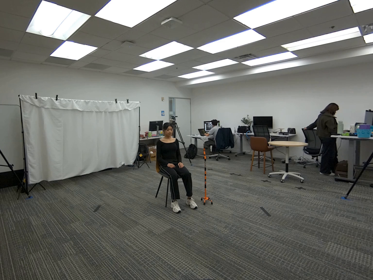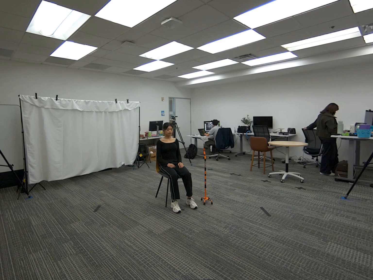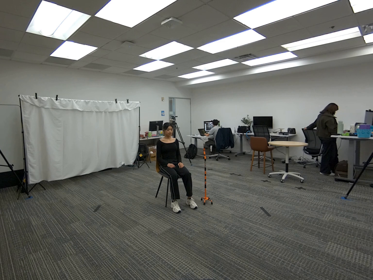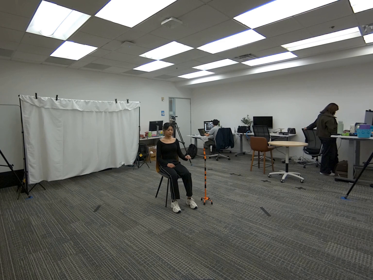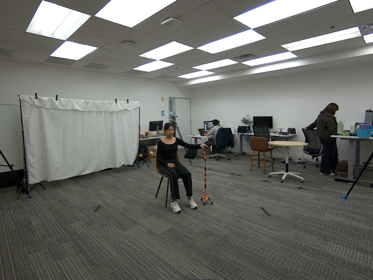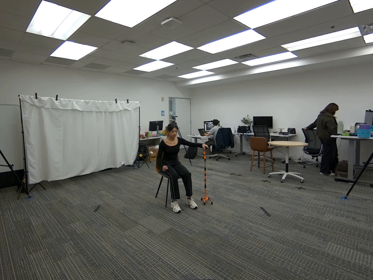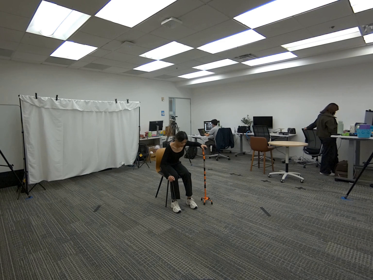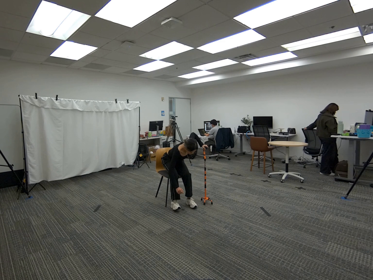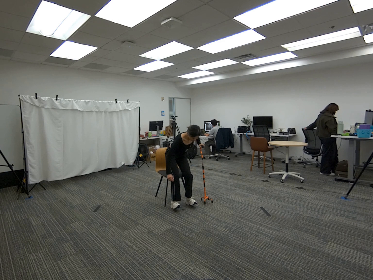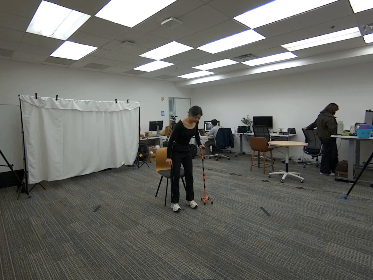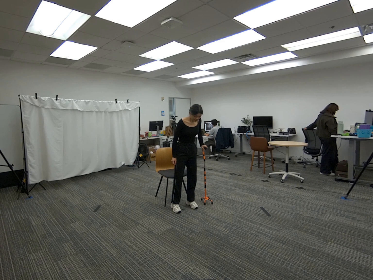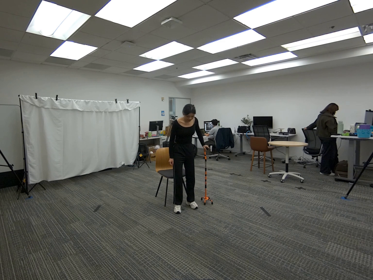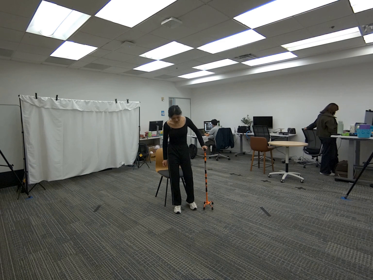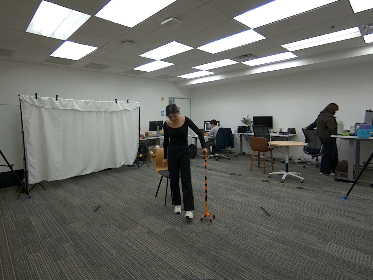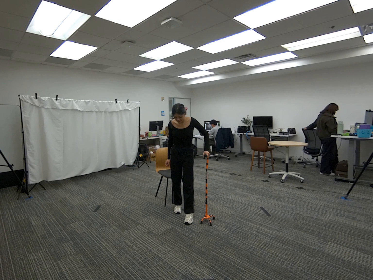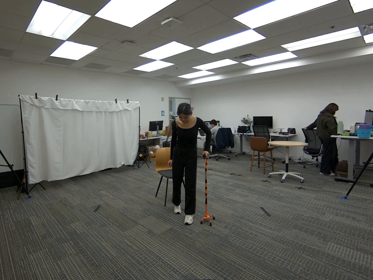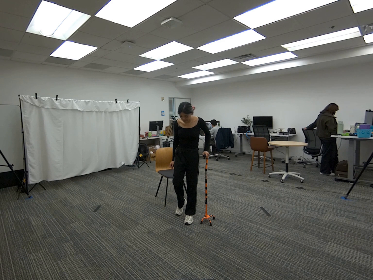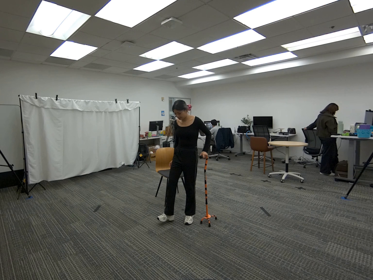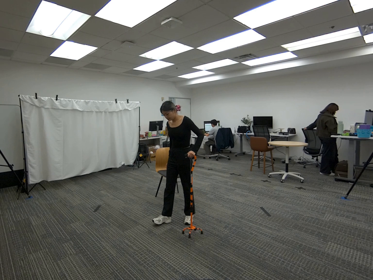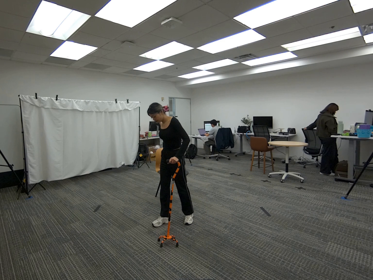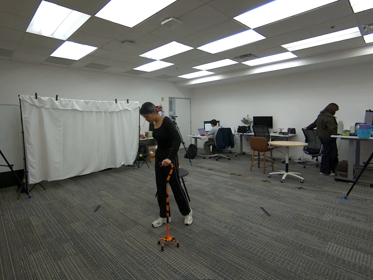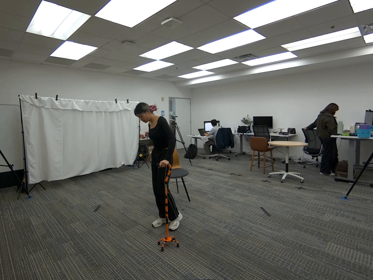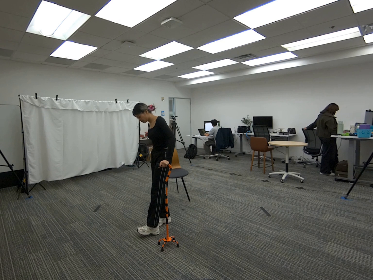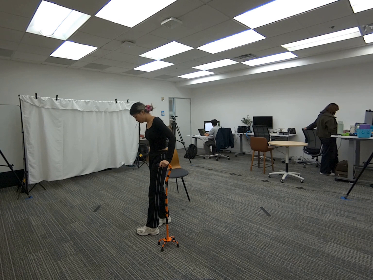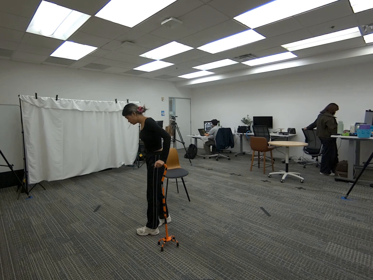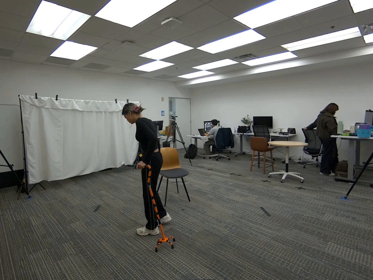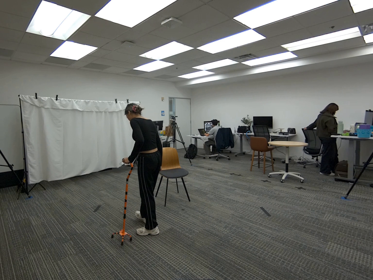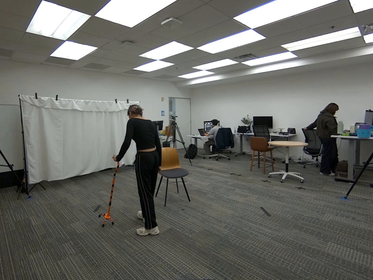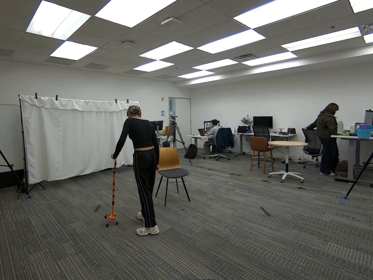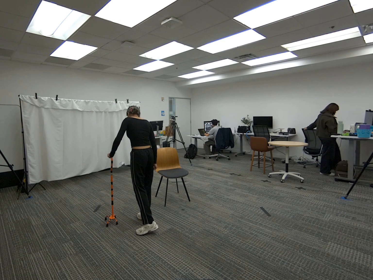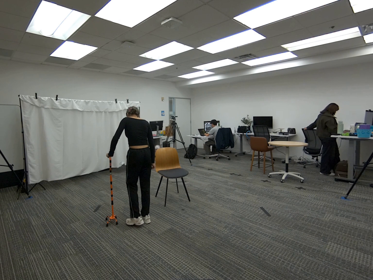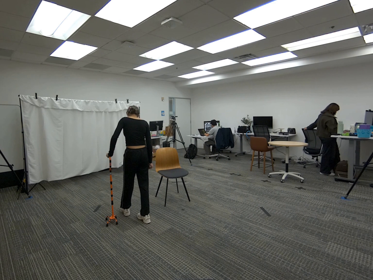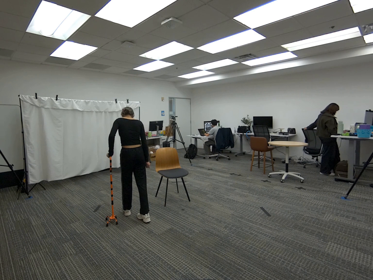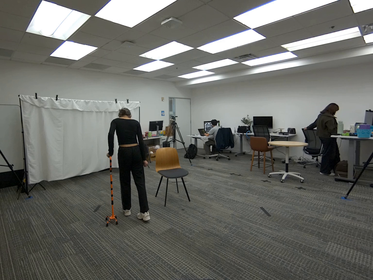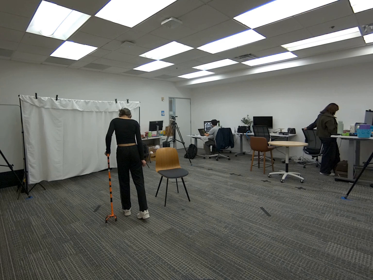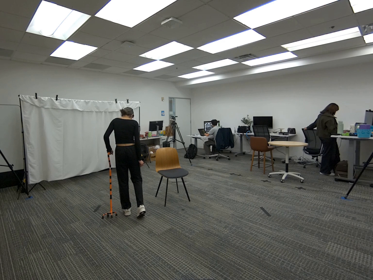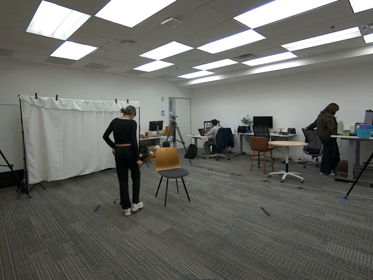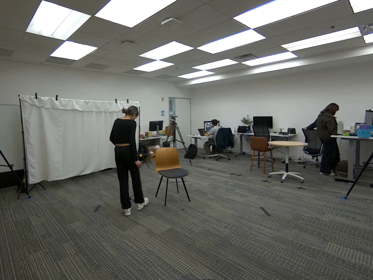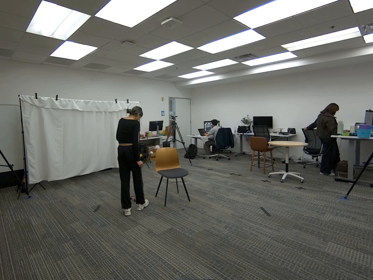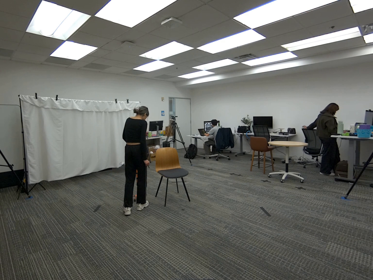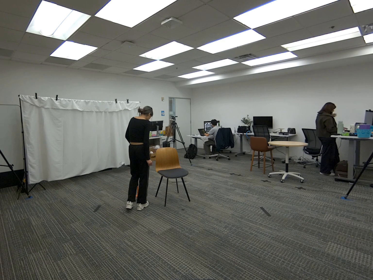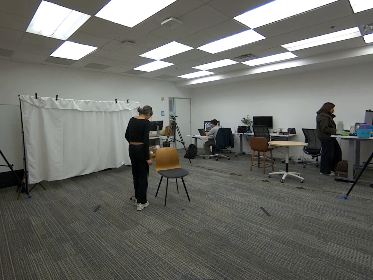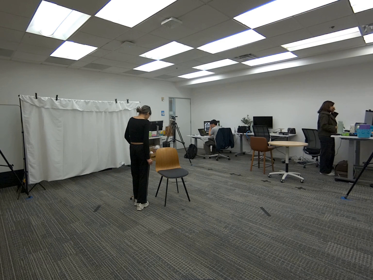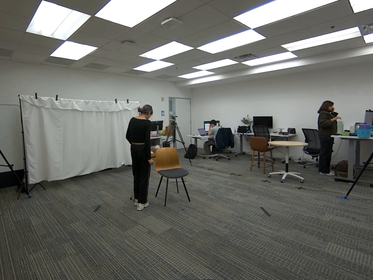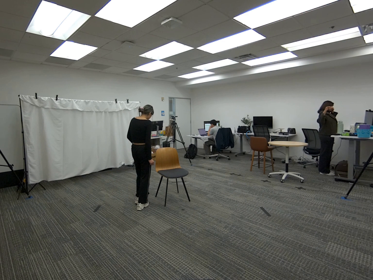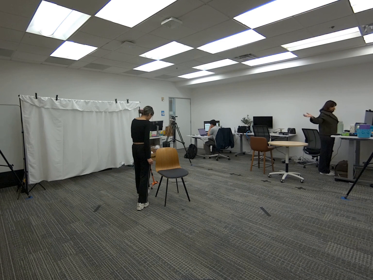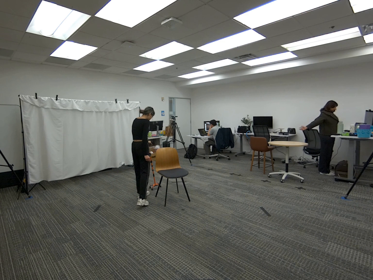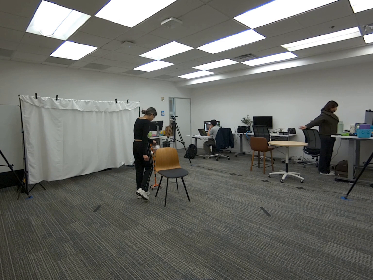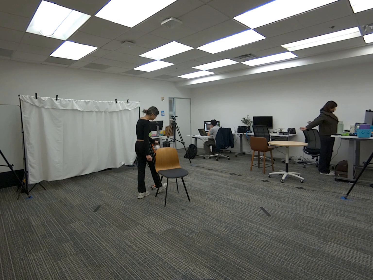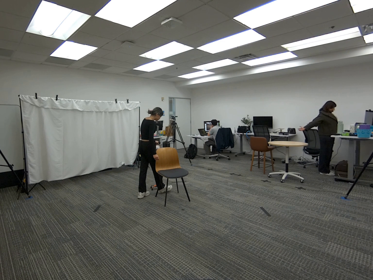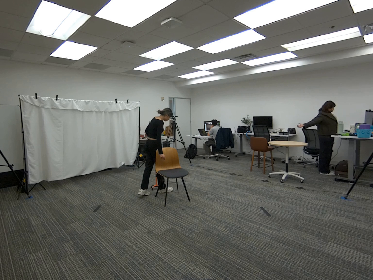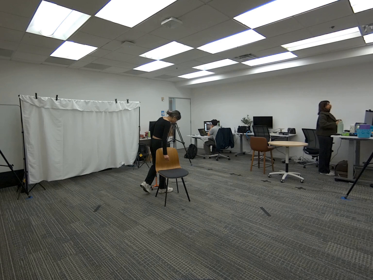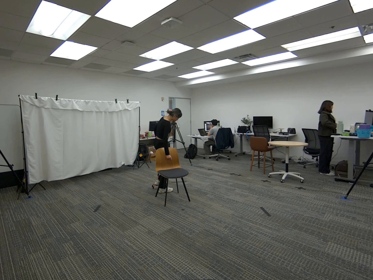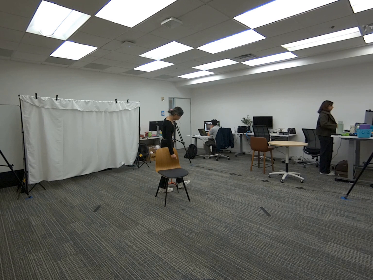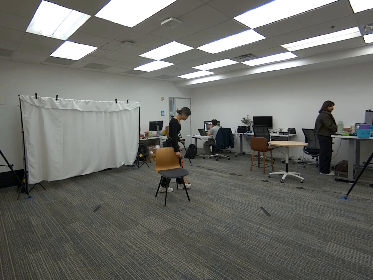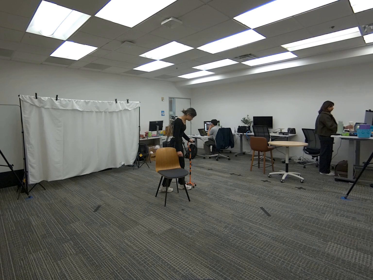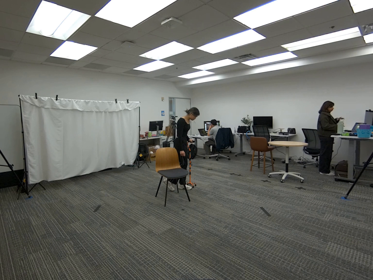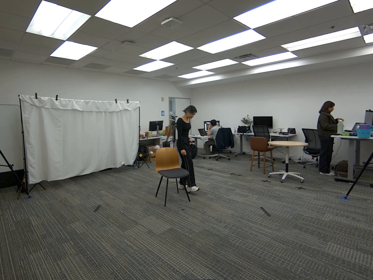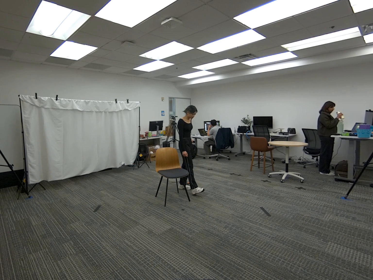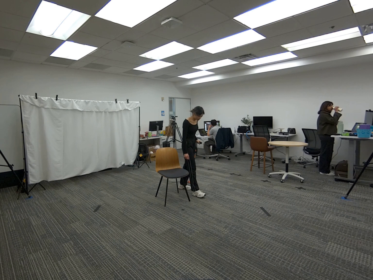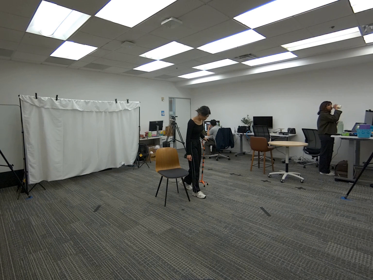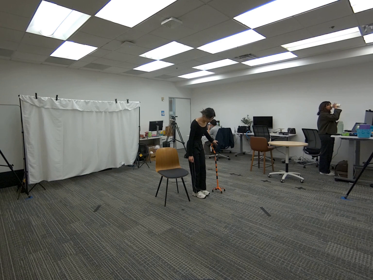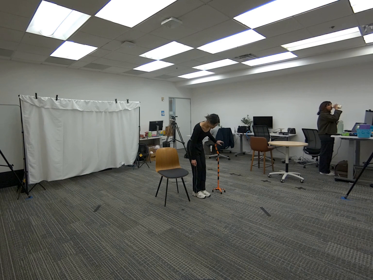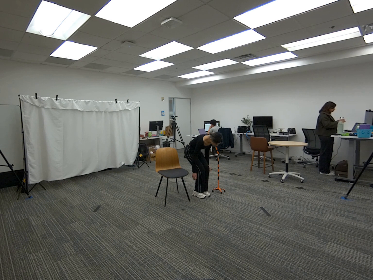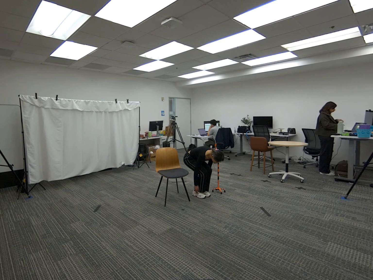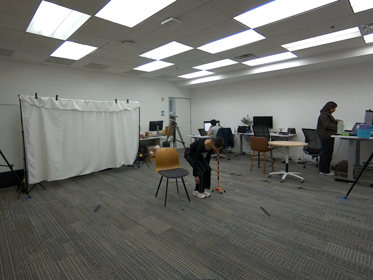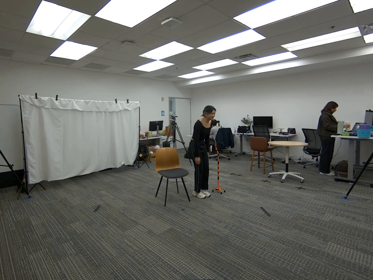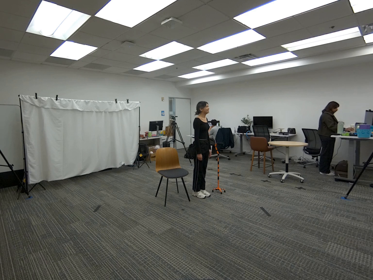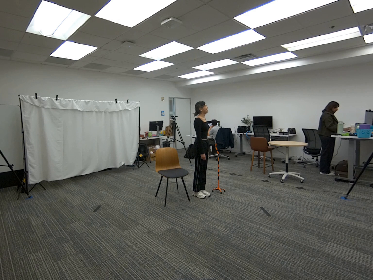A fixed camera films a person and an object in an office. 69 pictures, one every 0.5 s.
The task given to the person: Begin by sitting on the skinny wood chair and using your left hand use the cane to support you to stand up. Once up walk around the bounding area. Let go of the cane when complete.
